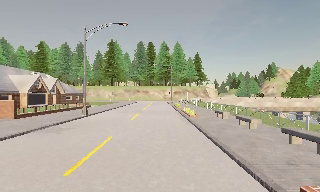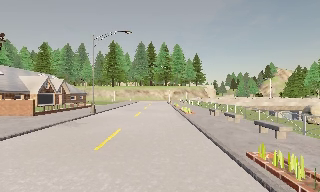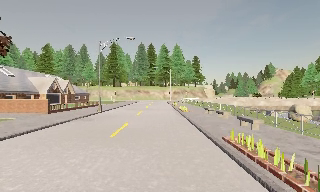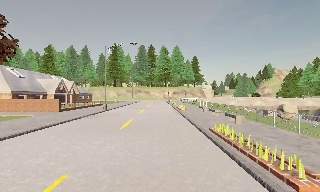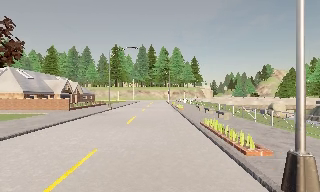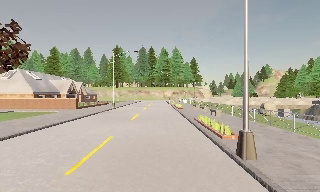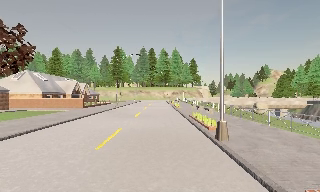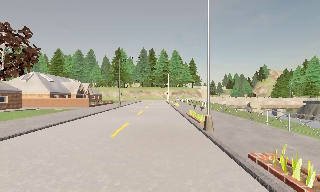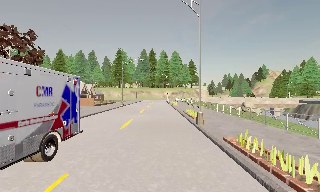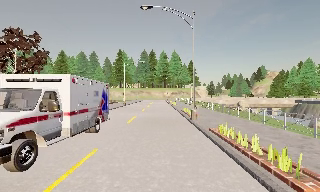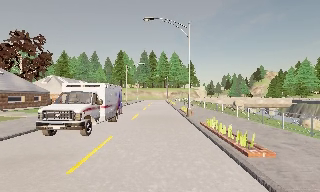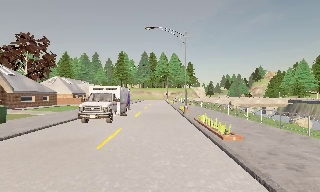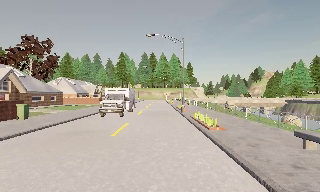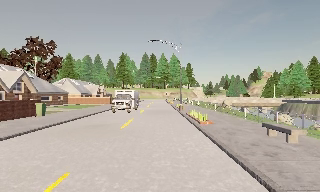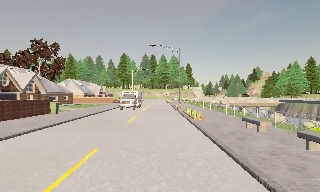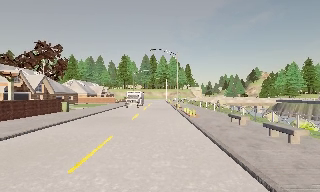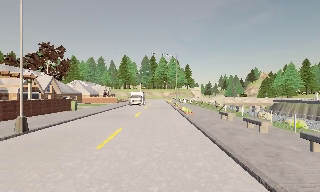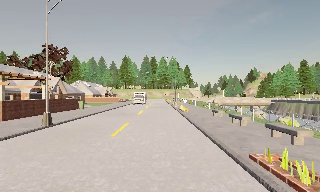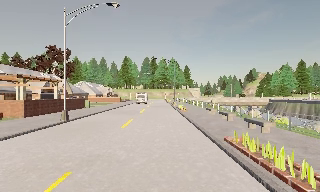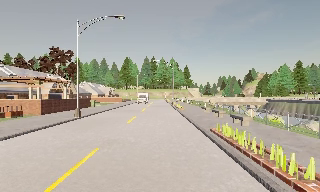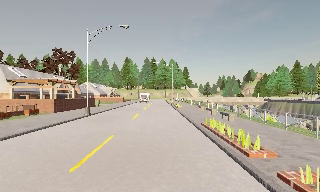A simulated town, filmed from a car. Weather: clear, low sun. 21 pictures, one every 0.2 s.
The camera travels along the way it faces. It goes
backward.
0.0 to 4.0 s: The camera travels backward, about 35 m, so what stands in front gets smaller.
The film runs backward here.
